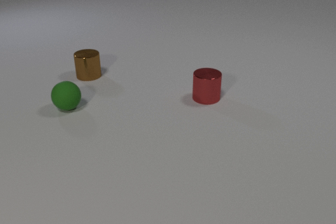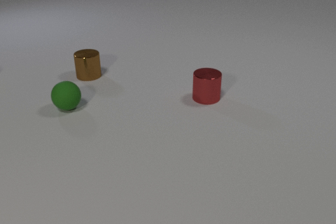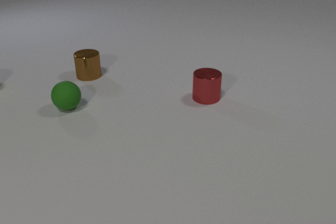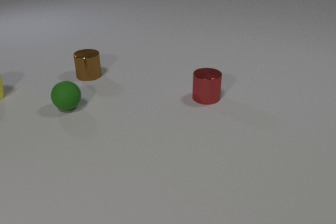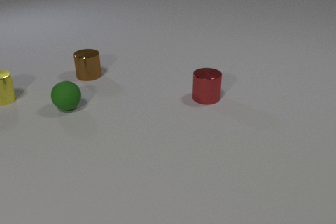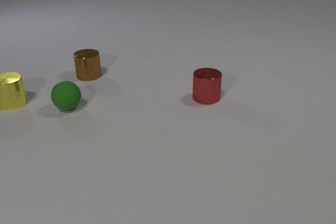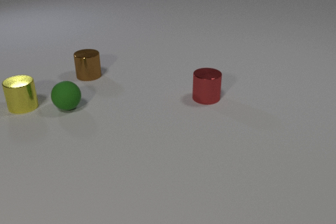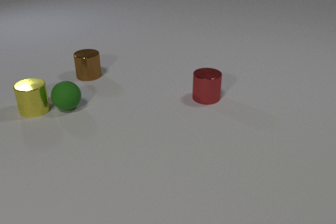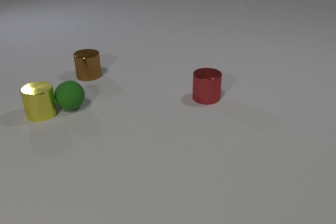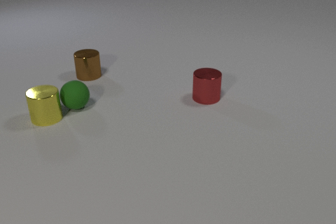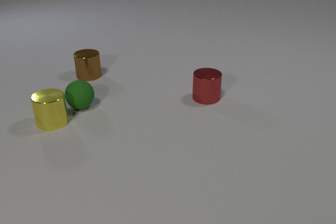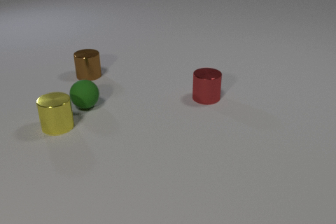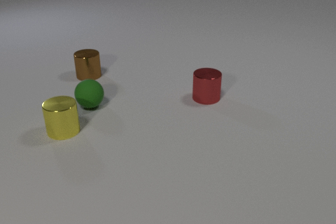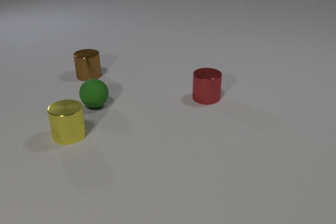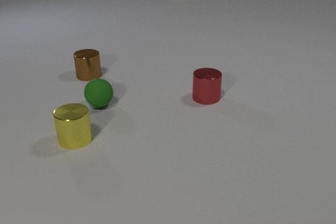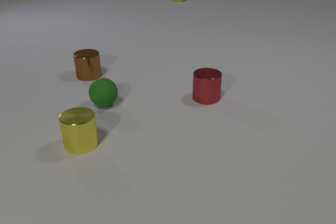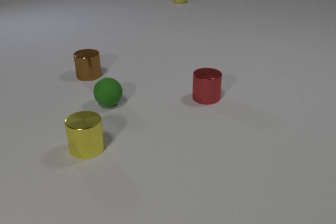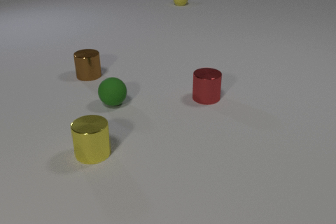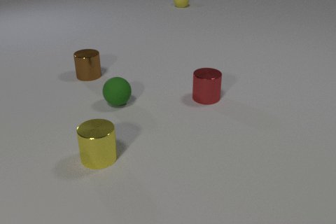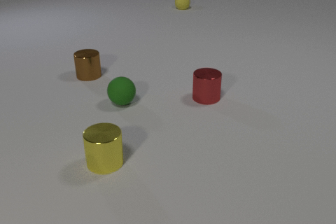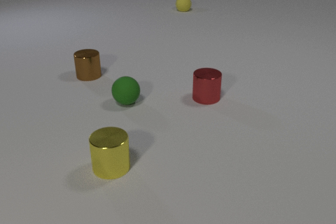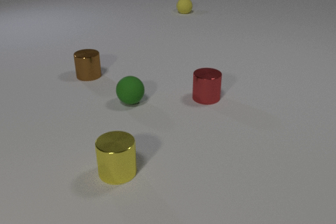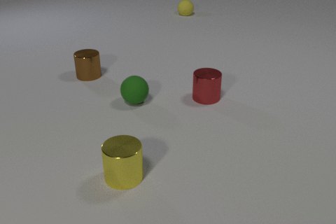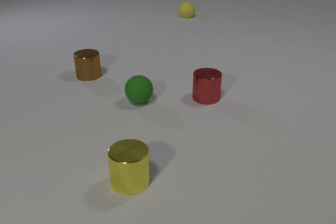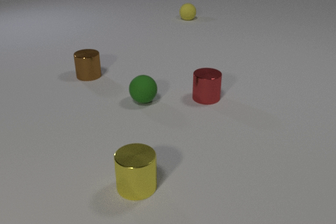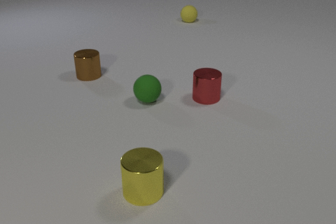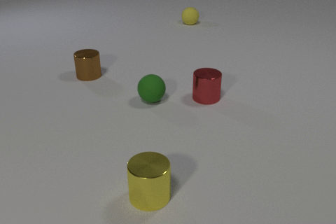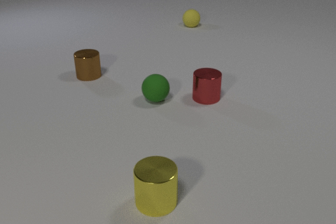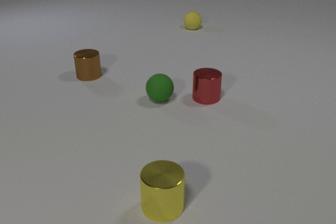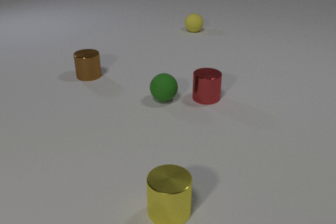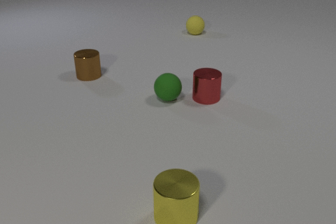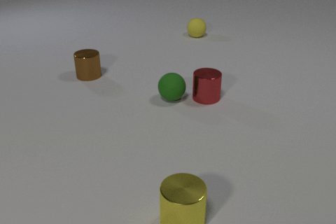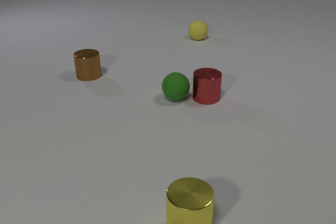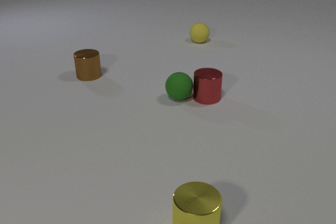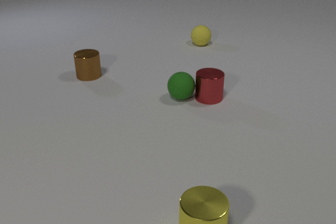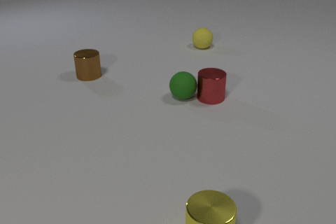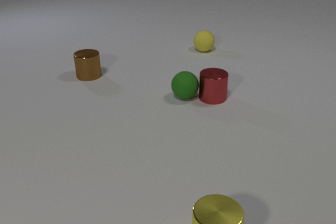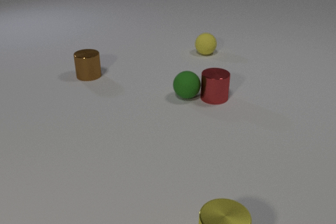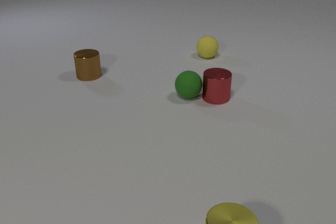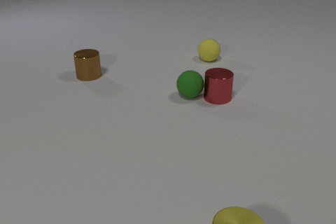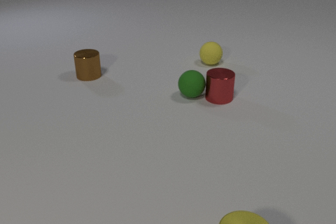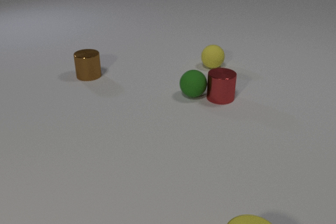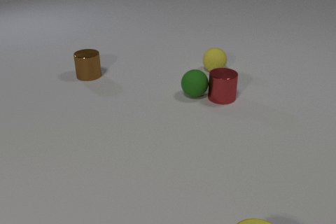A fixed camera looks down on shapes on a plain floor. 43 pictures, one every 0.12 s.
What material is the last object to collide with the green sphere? metal.
What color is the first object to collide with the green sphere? yellow.
How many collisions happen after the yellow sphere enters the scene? 1.
0.00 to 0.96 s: The yellow metal cylinder comes in at the left edge, slides toward the camera and to the right. The yellow metal cylinder and the green rubber sphere collide.
0.96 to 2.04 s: The yellow metal cylinder slides toward the camera and to the right. The green rubber sphere rolls to the right. The yellow rubber sphere comes in at the top edge, rolls toward the camera.
2.04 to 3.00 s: The yellow metal cylinder slides toward the camera and to the right. The green rubber sphere rolls to the right. The yellow rubber sphere rolls toward the camera.
3.00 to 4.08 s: The yellow metal cylinder slides toward the camera and to the right. The green rubber sphere rolls to the right. The yellow rubber sphere rolls toward the camera. The green rubber sphere and the red metal cylinder collide.
4.08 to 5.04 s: The yellow metal cylinder slides to the right and toward the camera. The green rubber sphere rolls to the right and away from the camera. The red metal cylinder slides to the right. The yellow rubber sphere rolls toward the camera.
